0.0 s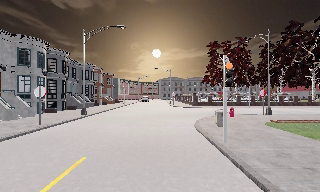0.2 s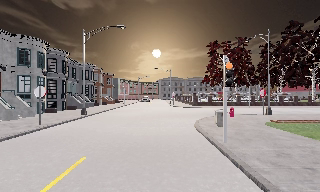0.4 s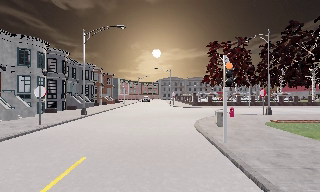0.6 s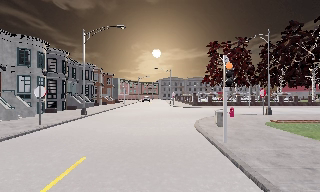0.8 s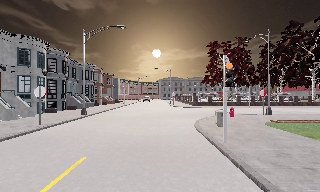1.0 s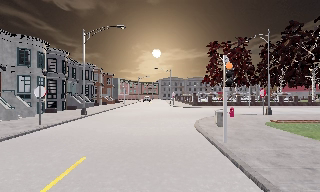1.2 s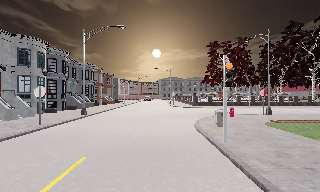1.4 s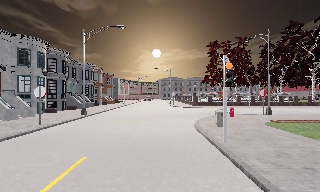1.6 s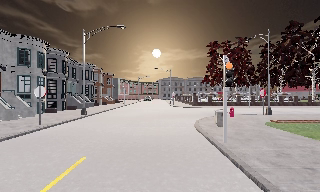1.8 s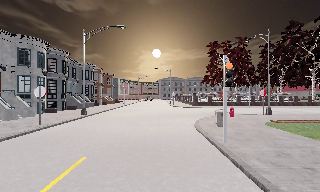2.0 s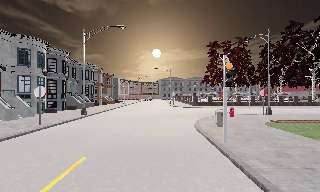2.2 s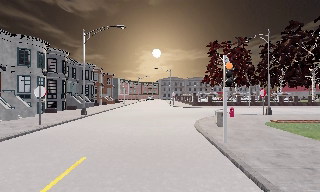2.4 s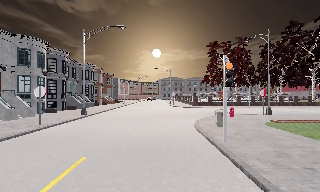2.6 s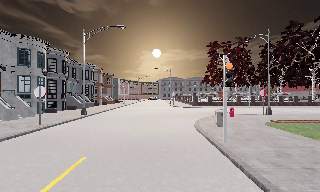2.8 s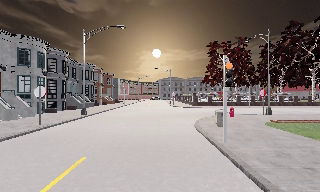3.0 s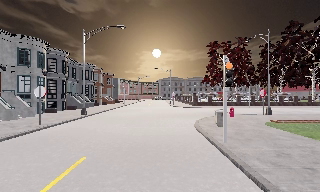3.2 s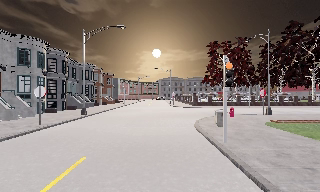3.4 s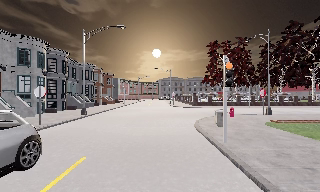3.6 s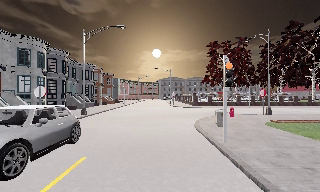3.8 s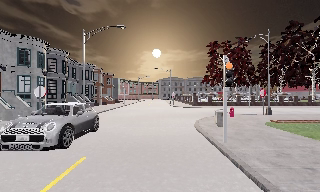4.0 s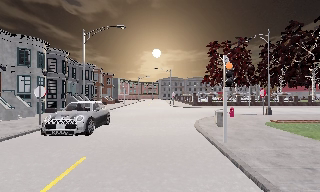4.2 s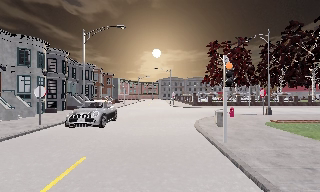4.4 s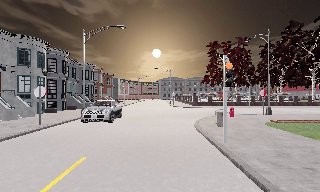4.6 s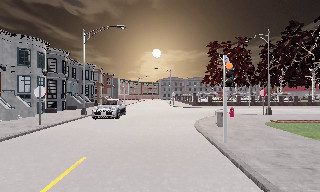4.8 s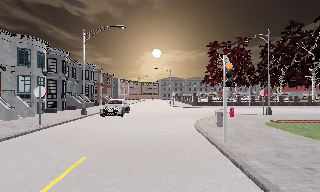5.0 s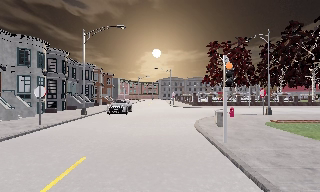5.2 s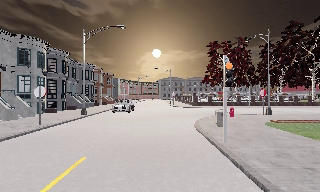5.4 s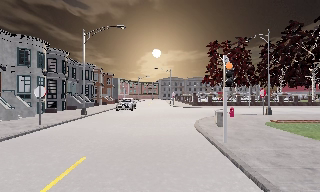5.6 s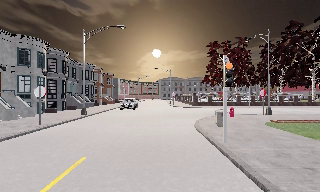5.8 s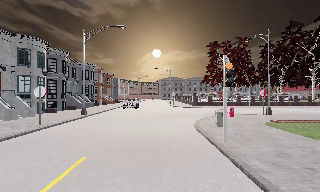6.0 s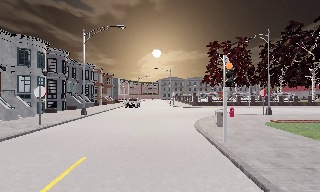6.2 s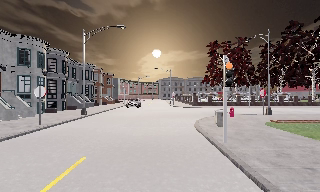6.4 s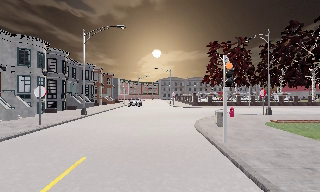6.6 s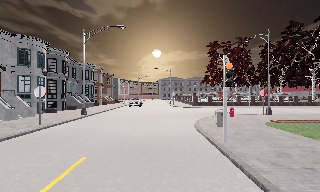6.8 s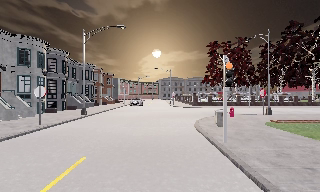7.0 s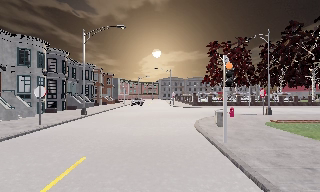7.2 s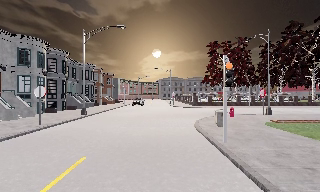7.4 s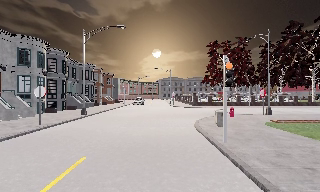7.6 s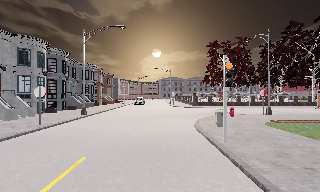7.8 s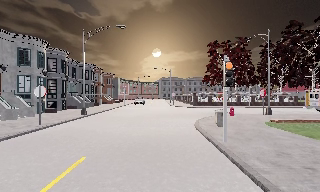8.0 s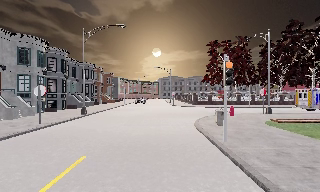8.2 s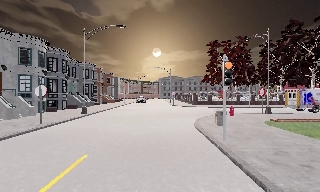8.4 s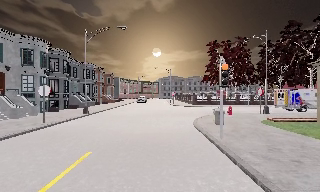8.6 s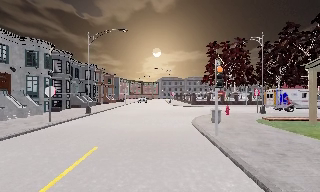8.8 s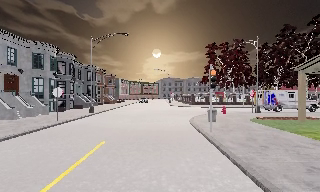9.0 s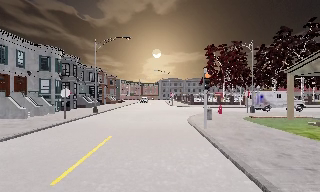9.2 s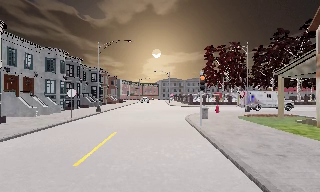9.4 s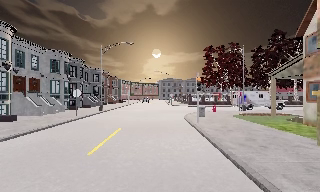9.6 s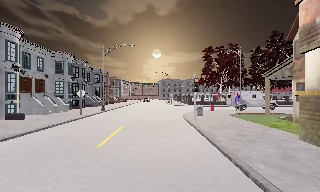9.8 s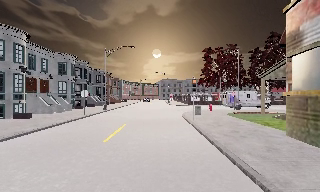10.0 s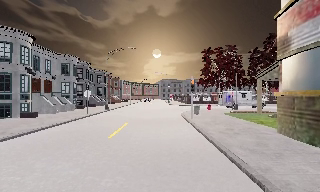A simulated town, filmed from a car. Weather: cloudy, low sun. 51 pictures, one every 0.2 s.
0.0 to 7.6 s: The camera keeps its place and its aim.
7.6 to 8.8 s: The camera travels backward, about 1.5 m, so what stands in front gets smaller. It gains speed.
8.8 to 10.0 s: The camera travels backward, about 4.5 m, so what stands in front gets smaller.
The film runs backward here.
